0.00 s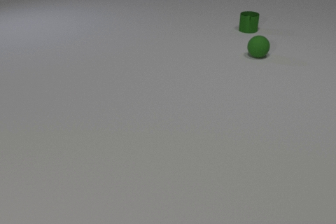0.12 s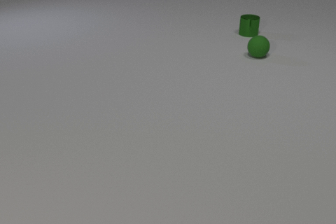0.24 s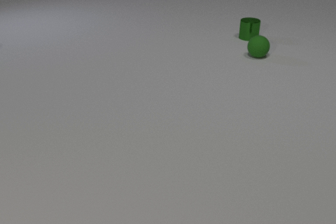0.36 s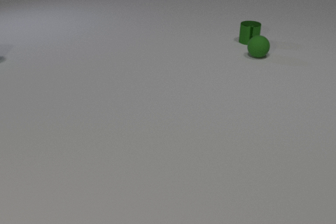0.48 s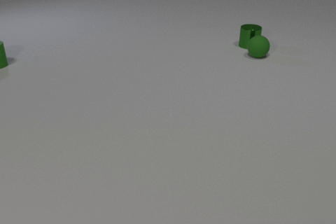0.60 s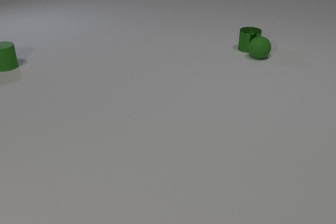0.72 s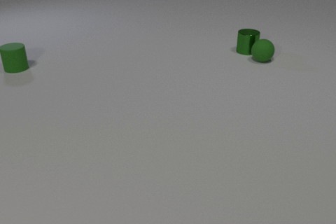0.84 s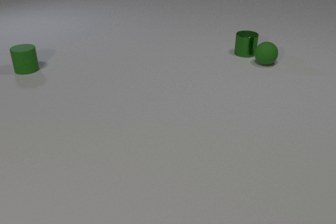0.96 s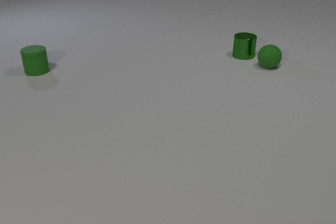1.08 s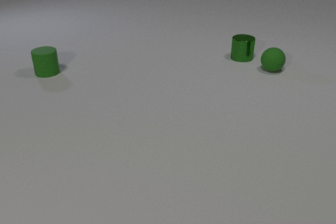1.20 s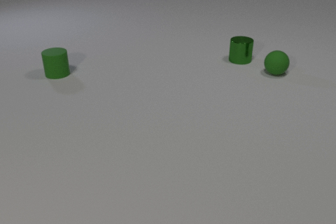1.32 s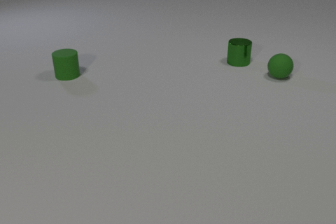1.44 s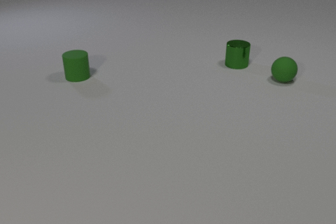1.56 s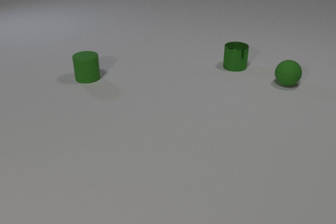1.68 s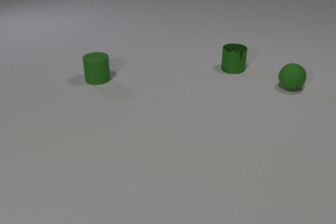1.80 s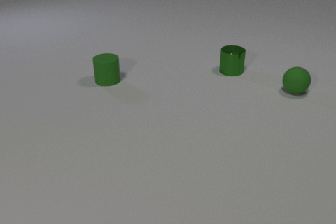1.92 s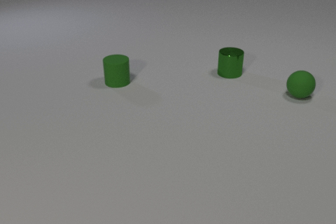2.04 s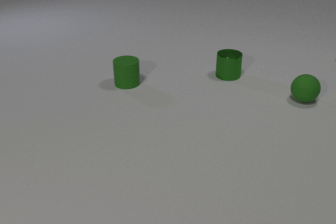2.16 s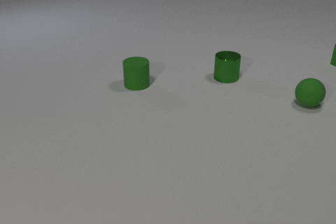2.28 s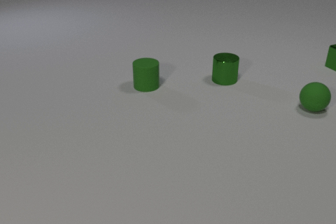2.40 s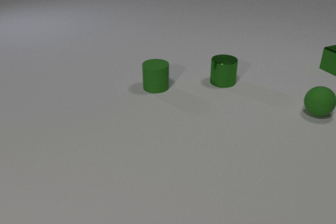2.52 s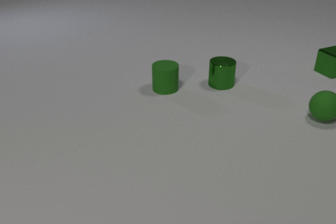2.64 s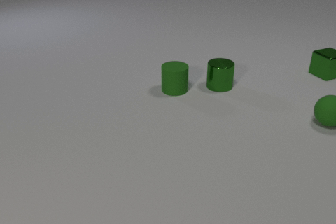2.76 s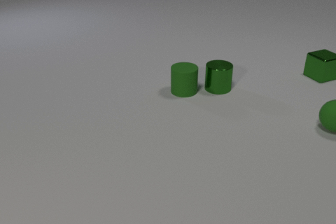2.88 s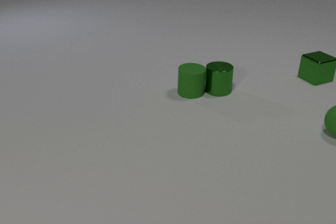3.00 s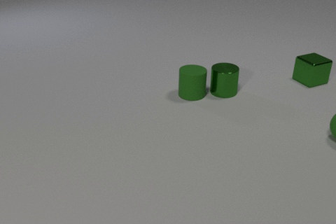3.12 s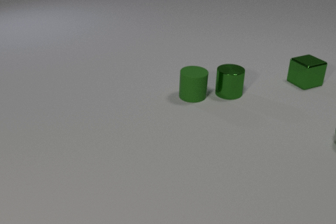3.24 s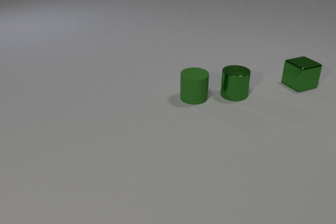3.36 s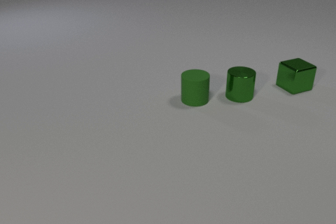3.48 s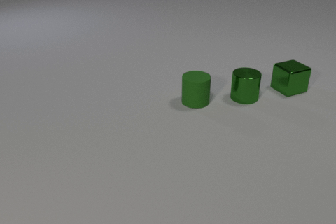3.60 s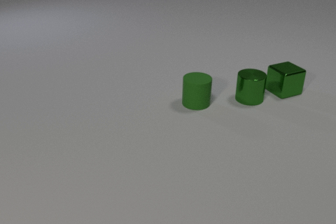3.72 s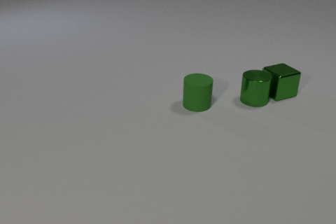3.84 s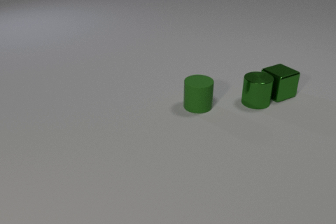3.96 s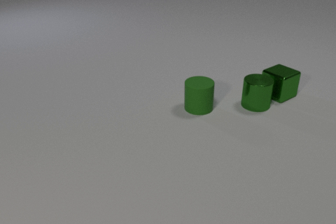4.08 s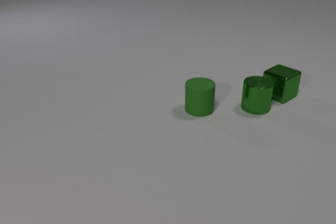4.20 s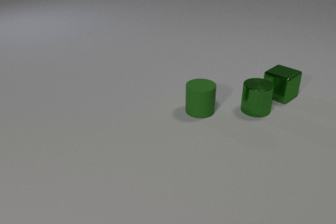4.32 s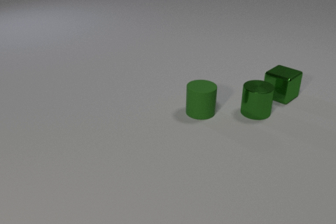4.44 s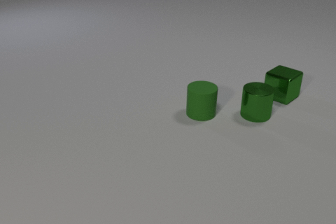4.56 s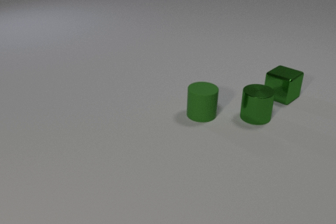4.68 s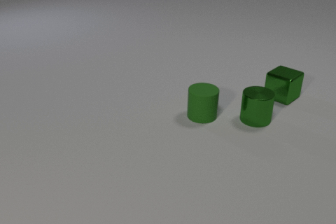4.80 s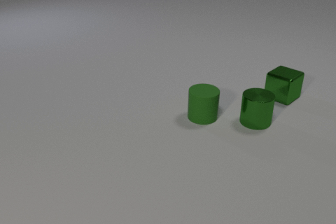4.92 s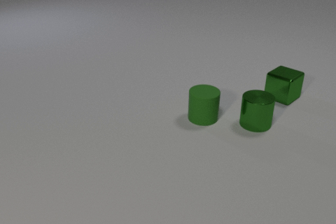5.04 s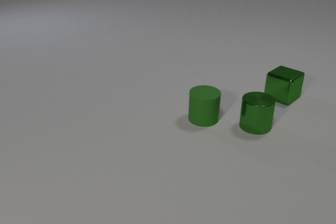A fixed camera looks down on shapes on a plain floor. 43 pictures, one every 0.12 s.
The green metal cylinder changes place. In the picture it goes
toward the camera.
The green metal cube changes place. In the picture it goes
toward the camera.
0.00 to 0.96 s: The green metal cylinder slides toward the camera. The green rubber sphere rolls toward the camera and to the right. The green rubber cylinder comes in at the left edge, slides to the right and toward the camera. The green metal cylinder and the green rubber sphere collide.
0.96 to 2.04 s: The green metal cylinder slides toward the camera. The green rubber sphere rolls toward the camera and to the right. The green rubber cylinder slides to the right and toward the camera.
2.04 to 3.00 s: The green metal cylinder slides toward the camera. The green rubber sphere rolls toward the camera and to the right. The green rubber cylinder slides to the right. The green metal cube slides toward the camera and to the left. The green metal cylinder and the green rubber cylinder collide.
3.00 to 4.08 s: The green metal cylinder slides to the right and toward the camera. The green rubber sphere rolls toward the camera, leaves at the right edge. The green rubber cylinder slides toward the camera. The green metal cube slides toward the camera and to the left. The green metal cylinder and the green metal cube collide.
4.08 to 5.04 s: The green metal cylinder slides toward the camera. The green rubber cylinder slides toward the camera.
What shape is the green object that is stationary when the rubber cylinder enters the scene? sphere.
How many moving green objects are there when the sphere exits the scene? 3.
How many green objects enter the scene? 2.
